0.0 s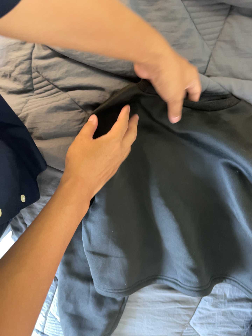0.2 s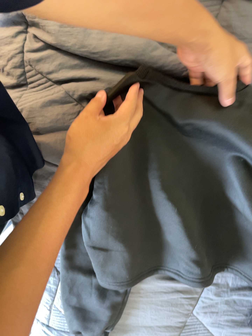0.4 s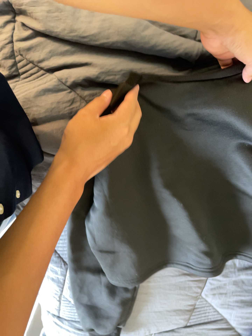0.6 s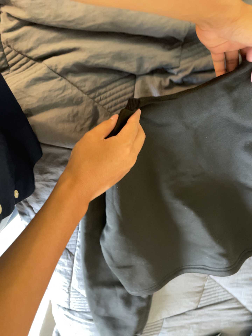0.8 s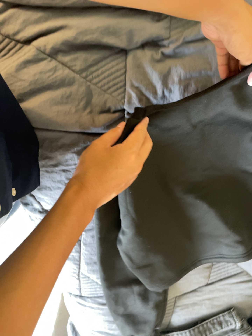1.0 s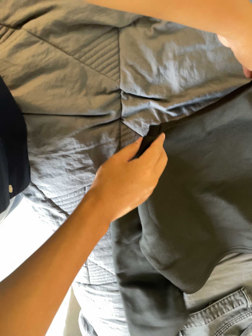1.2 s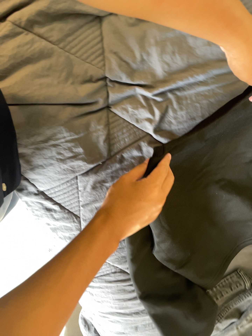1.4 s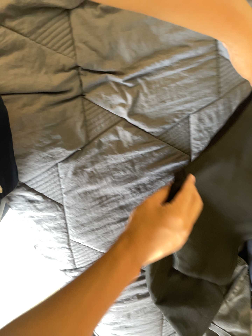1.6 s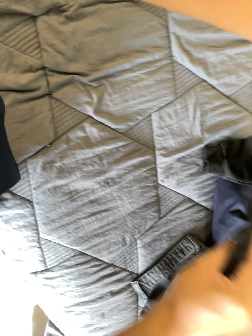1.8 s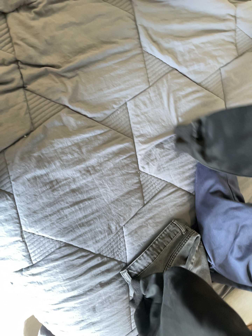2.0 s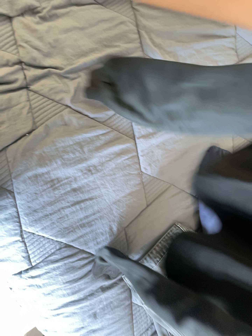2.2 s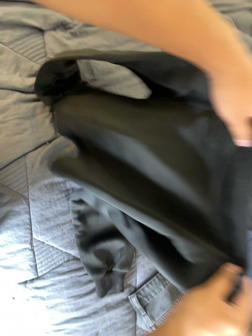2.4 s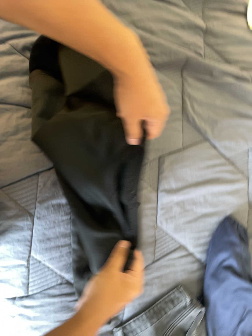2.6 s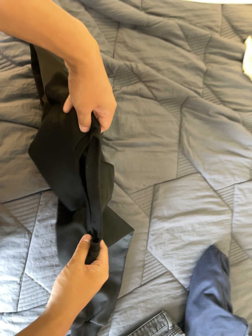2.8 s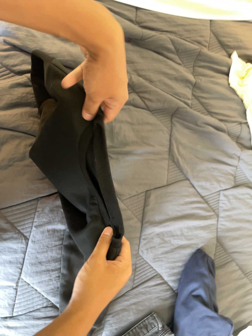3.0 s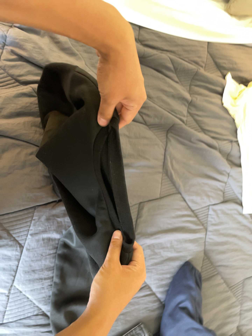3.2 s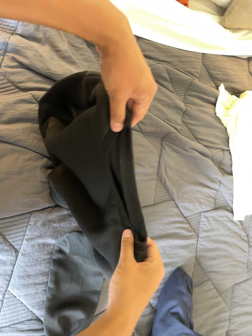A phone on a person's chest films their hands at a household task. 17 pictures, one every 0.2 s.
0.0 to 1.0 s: The camera travels toward the bottom of its view, about 12 cm, so close, fixed things drift upward. It rolls about its line of sight by about 20 degrees, and the scene rotates counterclockwise.
1.0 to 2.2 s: The scene slides to the left, as the camera pans about 10 degrees to its right. It travels toward the bottom of its view, about 32 cm. Its aim tips toward the top of its view by about 20 degrees. It rolls about its line of sight by about 10 degrees, and the scene rotates counterclockwise.
2.2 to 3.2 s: The camera pans to its right by about 15 degrees. It travels to its left, backward and toward the top of its view, about 22 cm. Its aim tips toward the top of its view by about 10 degrees, and the scene shifts downward. It rolls about its line of sight by about 20 degrees, and the scene rotates clockwise.
The film runs backward here.
